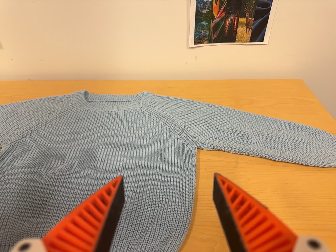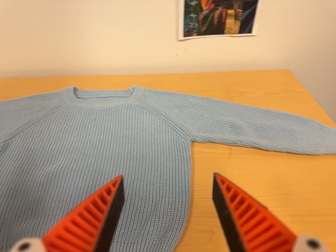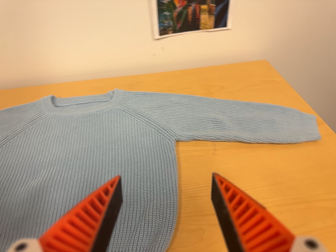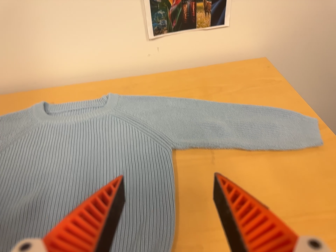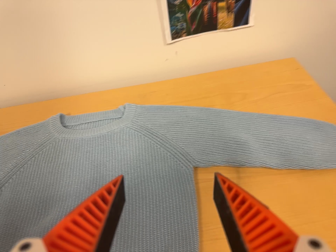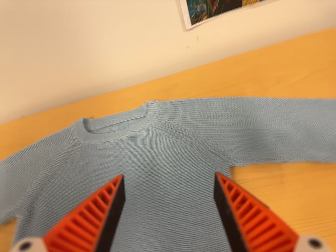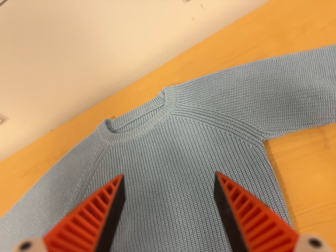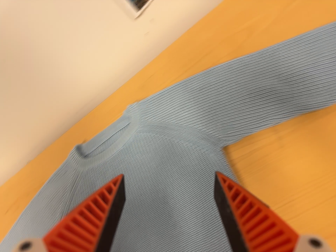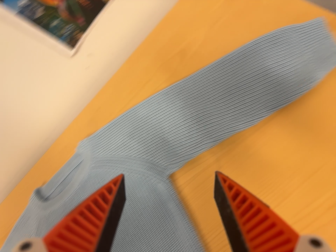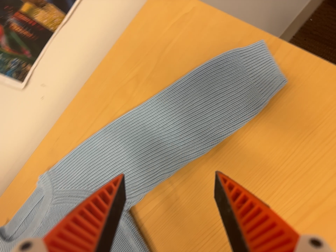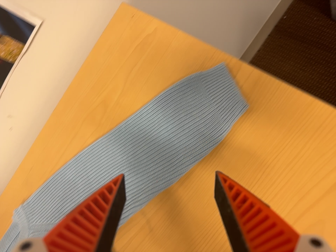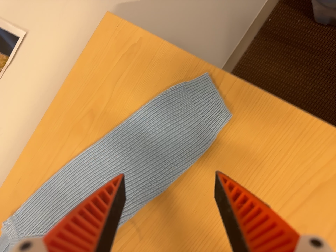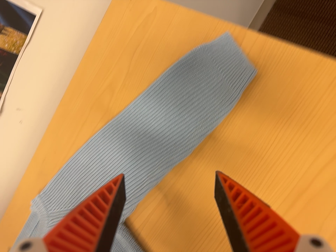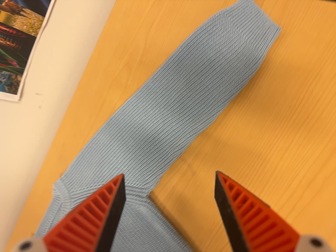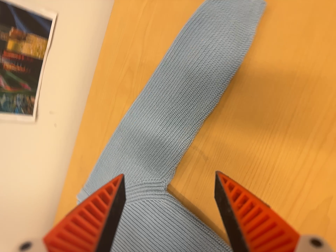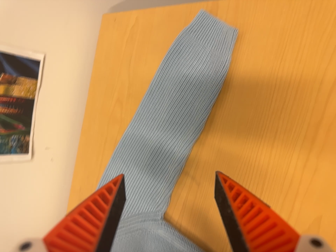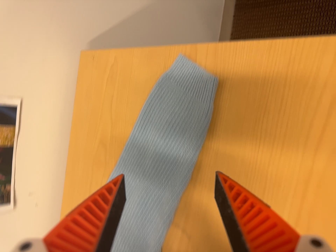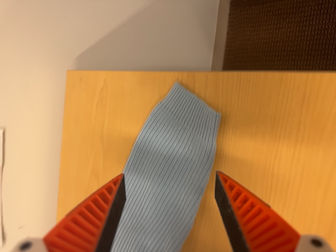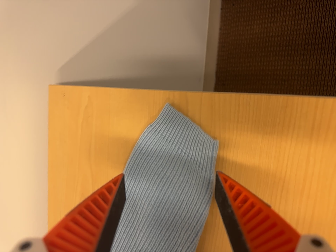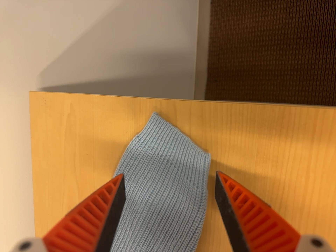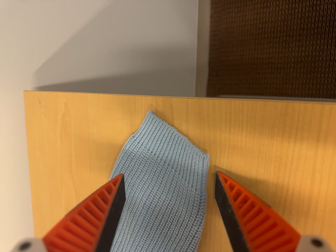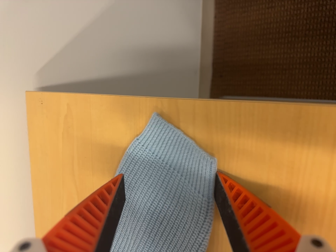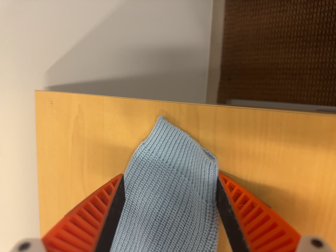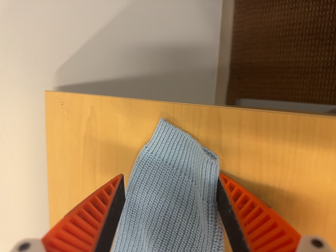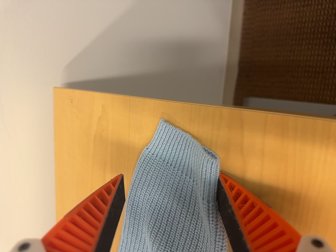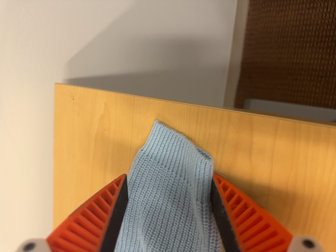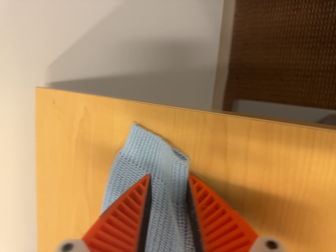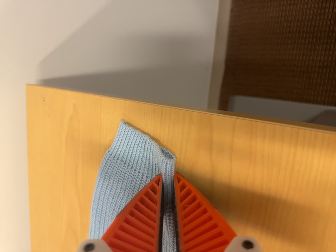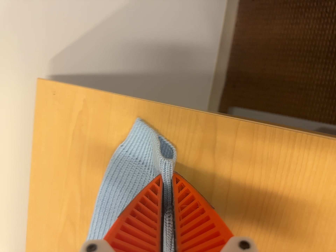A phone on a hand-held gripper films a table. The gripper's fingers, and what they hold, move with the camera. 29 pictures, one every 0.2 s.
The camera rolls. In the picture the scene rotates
counterclockwise.
0.0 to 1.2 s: The scene slides to the right, as the camera pans about 15 degrees to its left. It travels toward the top of its view and forward, about 18 cm. Its aim tips toward the bottom of its view by about 15 degrees. It rolls about its line of sight by about 25 degrees, and the scene rotates counterclockwise.
1.2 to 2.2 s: The camera swings to its right by about 10 degrees, and the scene slides to the left. It travels to its right and toward the top of its view, about 28 cm, so close, fixed things drift to the left. It rolls about its line of sight by about 30 degrees, and the scene rotates counterclockwise.
2.2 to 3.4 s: The camera travels forward, about 6 cm, so what stands in front looms larger. It rolls about its line of sight by about 25 degrees, and the scene rotates counterclockwise.
3.4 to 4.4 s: The camera travels forward and toward the top of its view, about 10 cm, so what stands in front looms larger.
4.4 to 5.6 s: The camera shifts only a little, or ends up much as it began.
The film runs forward here.
